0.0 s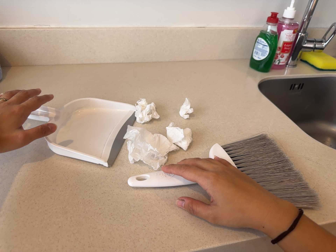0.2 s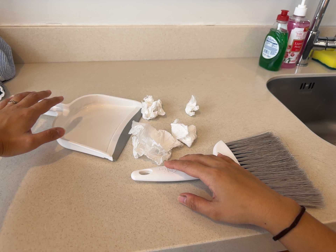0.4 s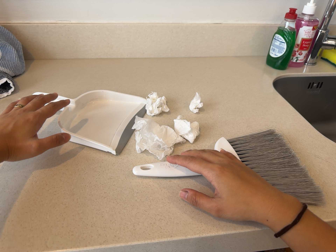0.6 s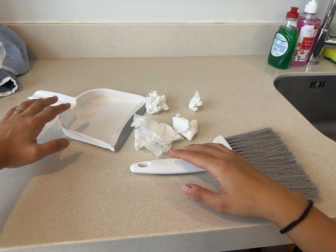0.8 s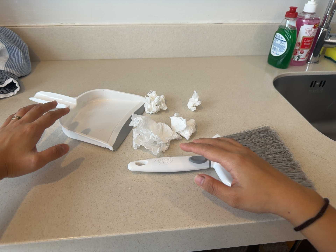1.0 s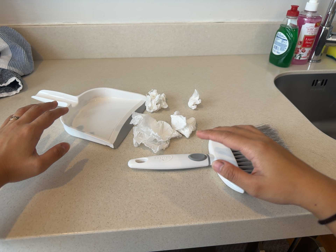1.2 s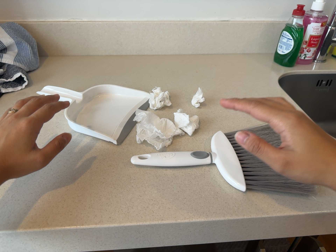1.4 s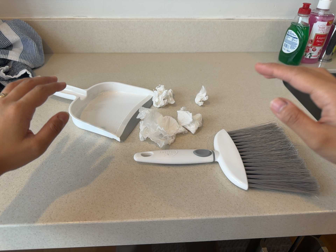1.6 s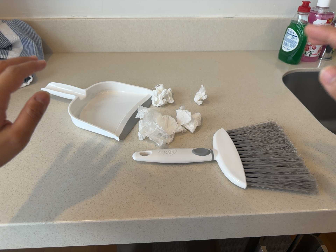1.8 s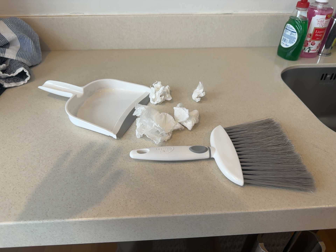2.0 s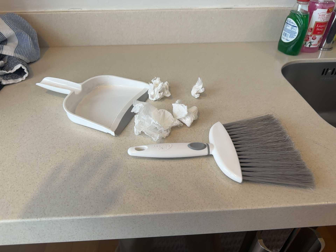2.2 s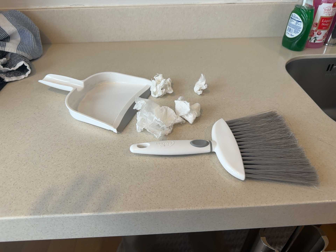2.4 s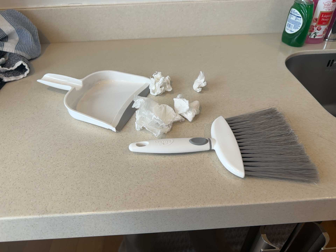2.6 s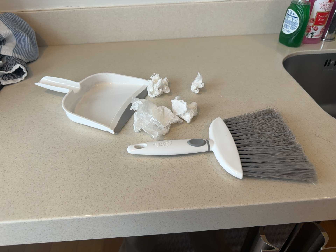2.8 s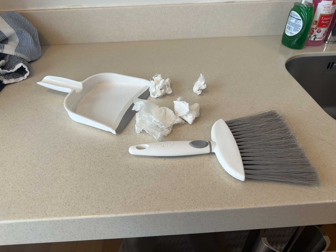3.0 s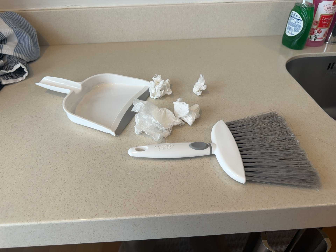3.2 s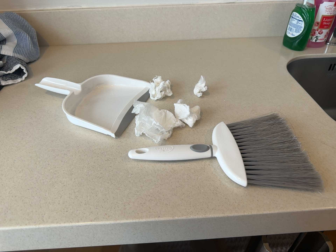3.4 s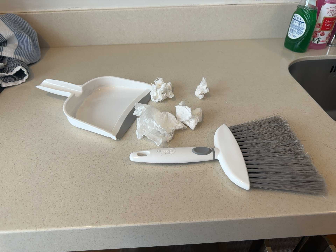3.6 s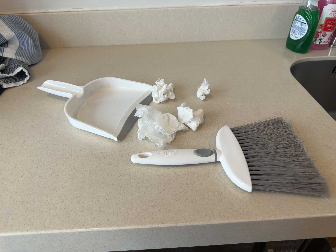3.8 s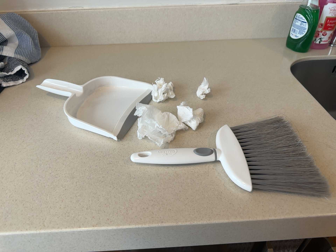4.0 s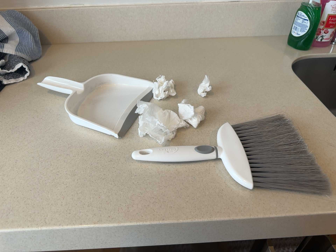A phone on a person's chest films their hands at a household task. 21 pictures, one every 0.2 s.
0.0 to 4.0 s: The camera pans to its left by about 10 degrees. It travels to its right, about 6 cm.
The film runs backward here.
